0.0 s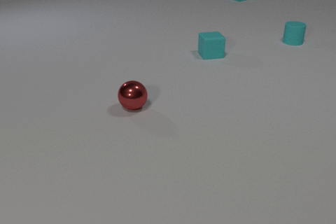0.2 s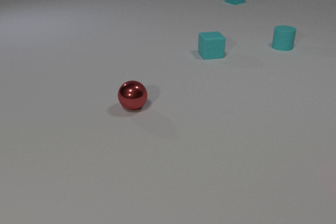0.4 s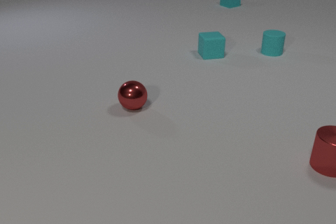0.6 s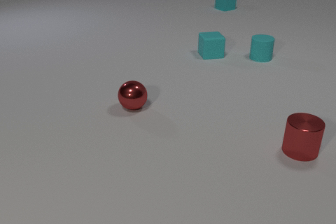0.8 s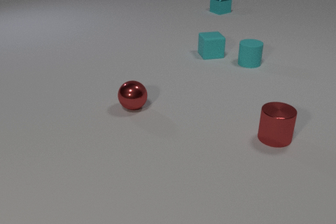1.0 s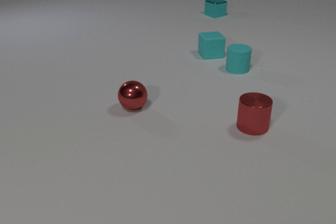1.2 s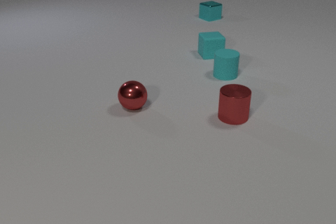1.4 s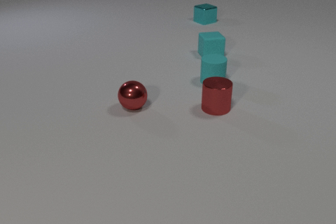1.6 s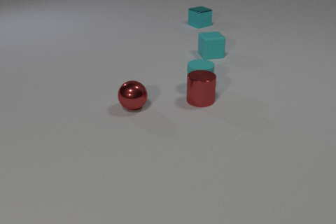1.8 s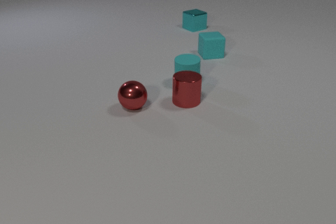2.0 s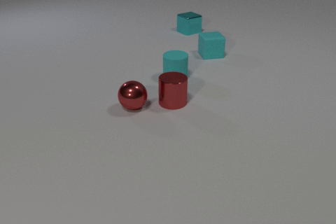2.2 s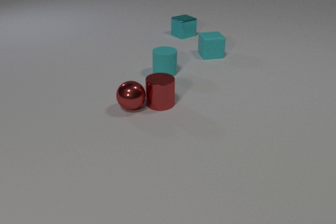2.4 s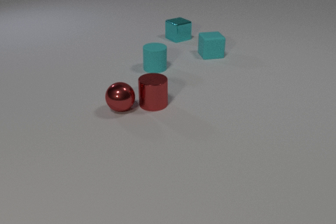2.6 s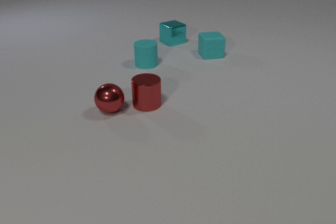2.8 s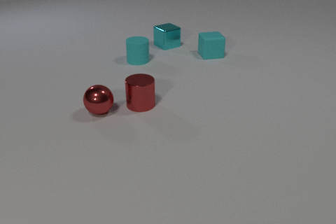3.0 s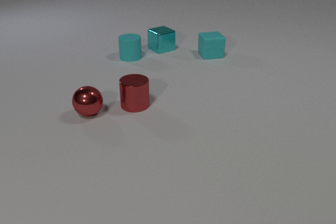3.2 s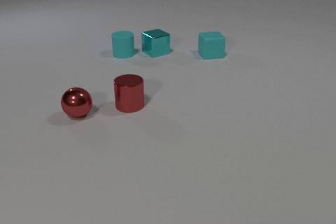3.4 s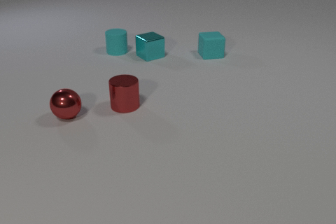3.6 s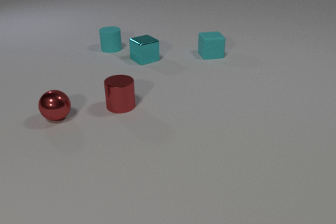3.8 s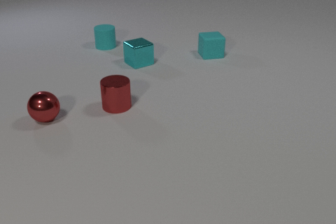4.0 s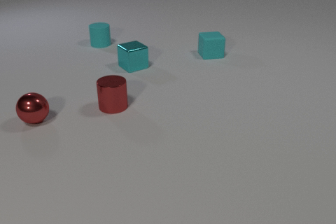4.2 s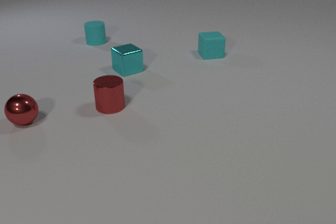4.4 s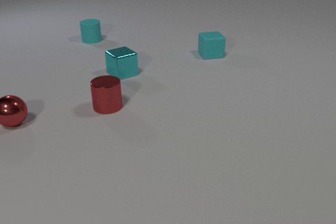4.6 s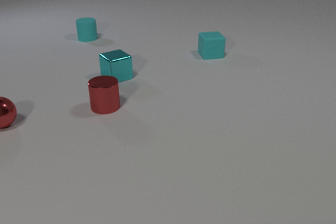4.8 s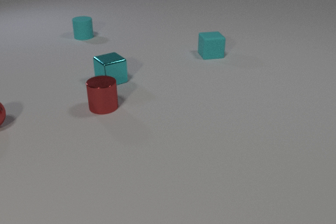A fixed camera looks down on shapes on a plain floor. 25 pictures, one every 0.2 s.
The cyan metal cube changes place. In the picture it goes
toward the camera.
The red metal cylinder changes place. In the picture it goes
to the left.
0.0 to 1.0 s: The red metal cylinder comes in at the right edge, slides to the left and away from the camera. The cyan rubber cylinder slides toward the camera and to the left. The cyan metal cube slides toward the camera.
1.0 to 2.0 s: The red metal cylinder slides to the left and away from the camera. The cyan rubber cylinder slides to the left and toward the camera. The cyan metal cube slides toward the camera and to the left. The red metal cylinder and the cyan rubber cylinder collide.
2.0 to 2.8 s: The red metal cylinder slides to the left. The cyan rubber cylinder slides away from the camera and to the left. The red metal sphere rolls to the left. The cyan metal cube slides toward the camera and to the left. The red metal cylinder and the red metal sphere collide.
2.8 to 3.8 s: The red metal cylinder slides to the left. The cyan rubber cylinder slides away from the camera and to the left. The red metal sphere rolls to the left. The cyan metal cube slides toward the camera and to the left.
3.8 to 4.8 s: The red metal cylinder slides to the left. The cyan rubber cylinder slides away from the camera and to the left. The red metal sphere rolls to the left. The cyan metal cube slides toward the camera and to the left.
Are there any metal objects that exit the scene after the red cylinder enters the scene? yes.
How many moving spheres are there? 1.
What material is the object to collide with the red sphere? metal.
